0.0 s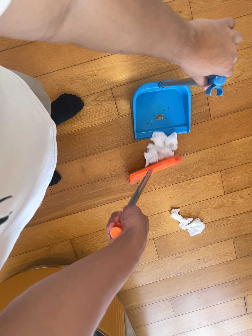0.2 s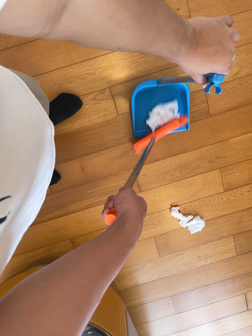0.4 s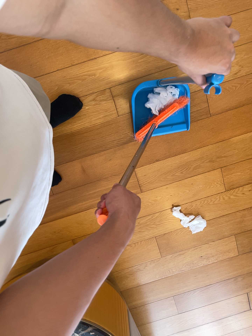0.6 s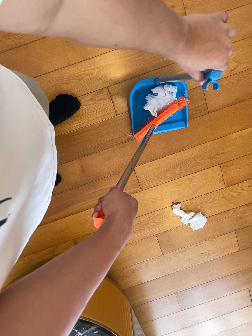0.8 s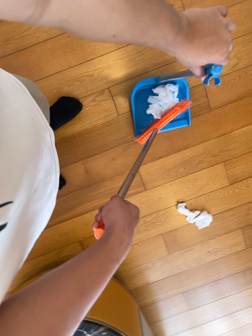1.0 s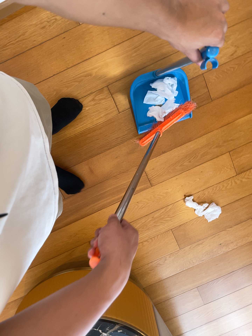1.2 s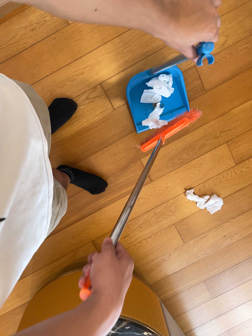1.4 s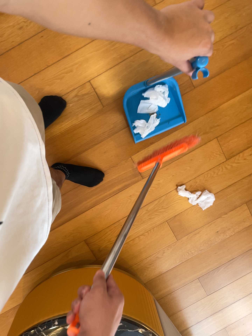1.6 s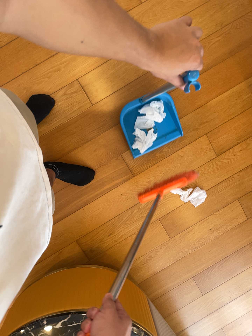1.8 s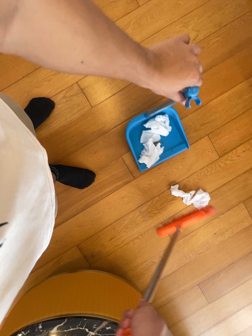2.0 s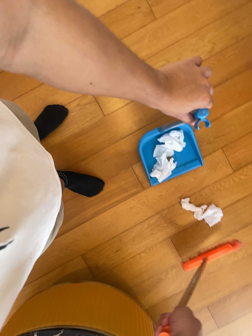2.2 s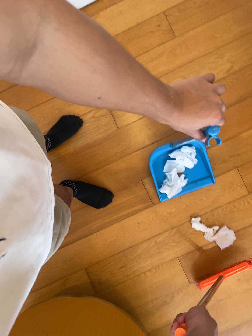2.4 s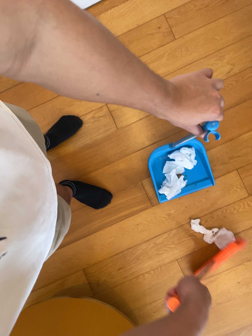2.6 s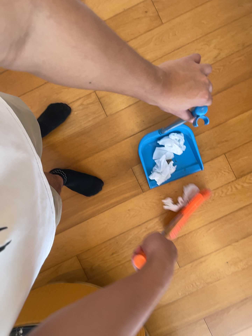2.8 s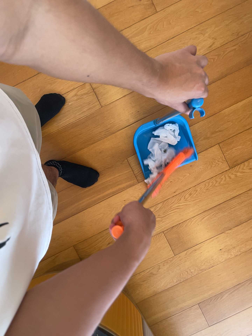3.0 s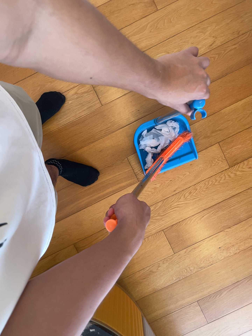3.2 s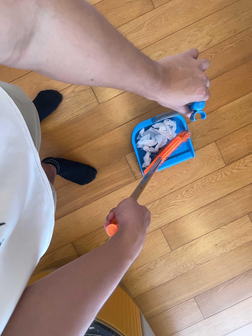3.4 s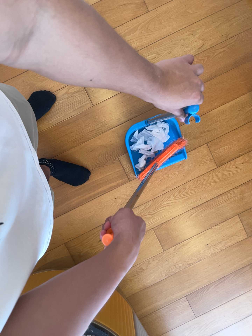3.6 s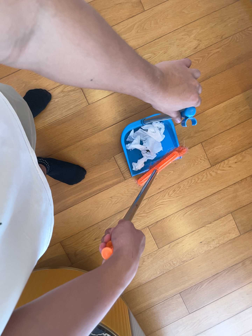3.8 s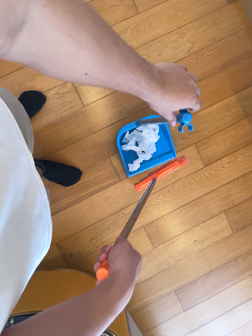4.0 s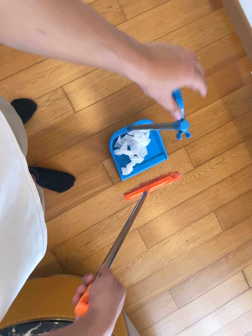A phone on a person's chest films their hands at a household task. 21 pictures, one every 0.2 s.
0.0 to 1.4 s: The camera travels toward the bottom of its view, about 10 cm, so close, fixed things drift upward. It rolls about its line of sight by about 15 degrees, and the scene rotates counterclockwise.
1.4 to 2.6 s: The camera travels toward the bottom of its view and to its right, about 22 cm. Its aim tips toward the top of its view by about 10 degrees.
2.6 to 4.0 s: The camera pans to its right by about 10 degrees. It travels to its left, toward the top of its view and backward, about 14 cm.
The film runs forward here.
